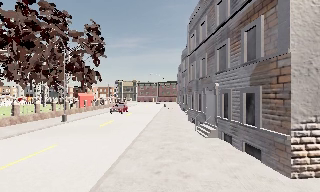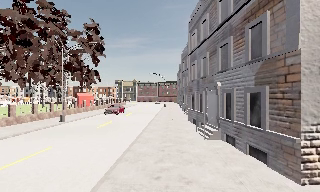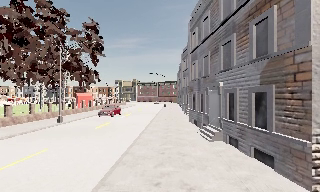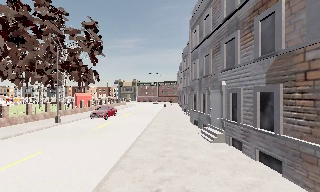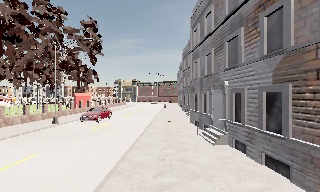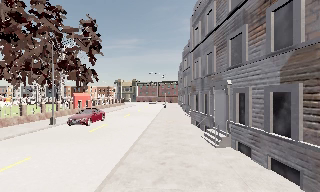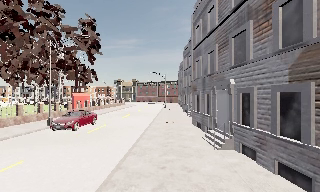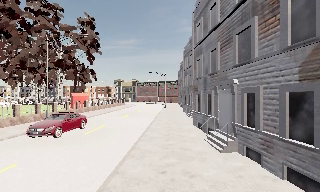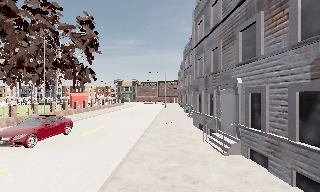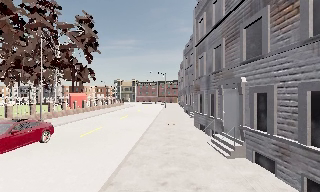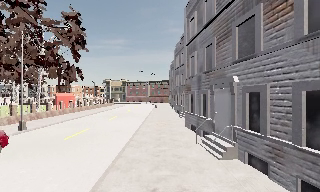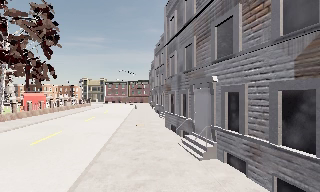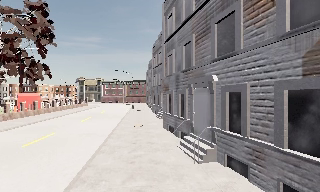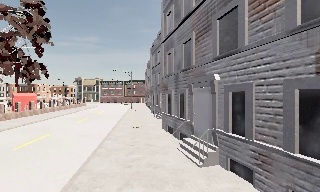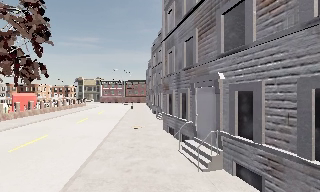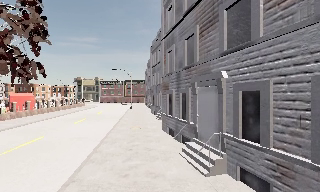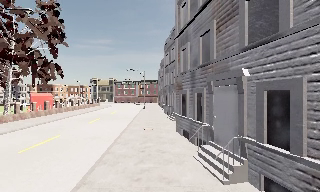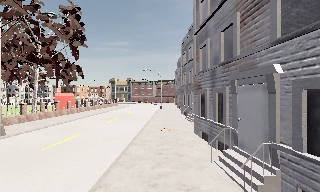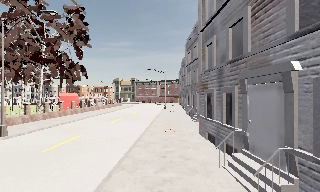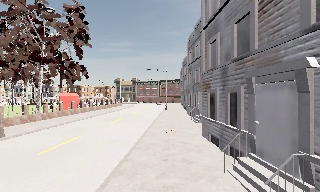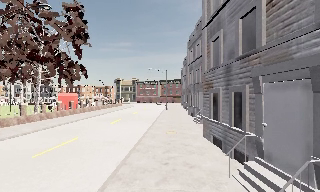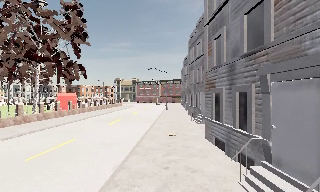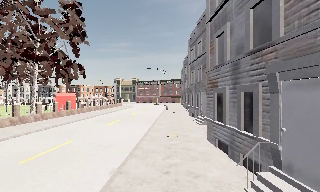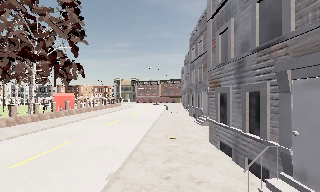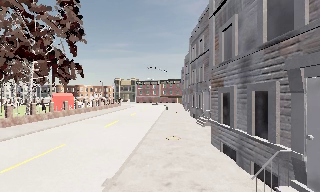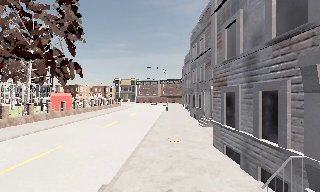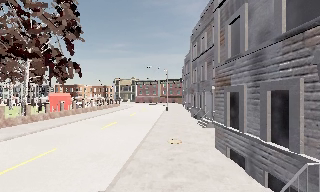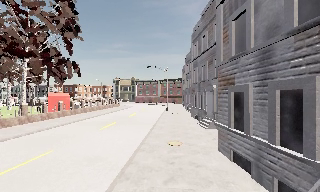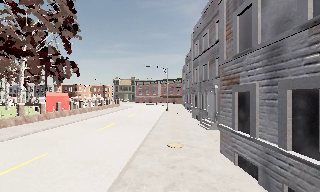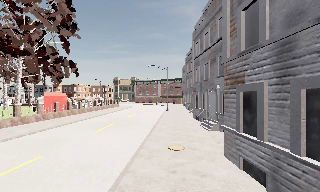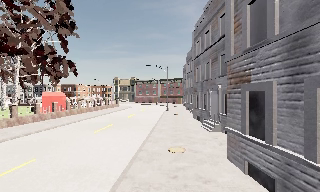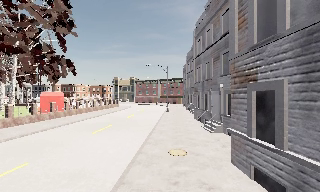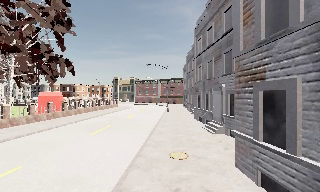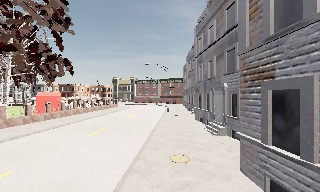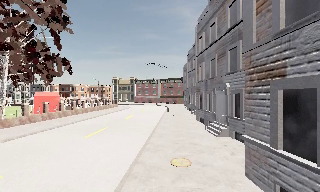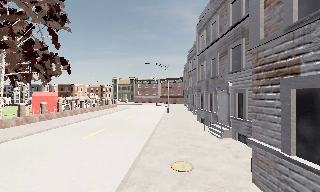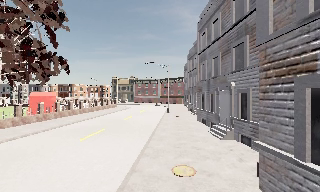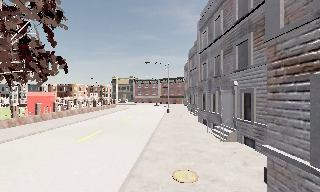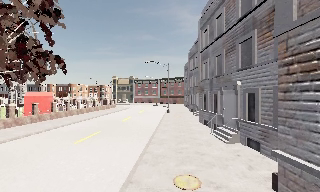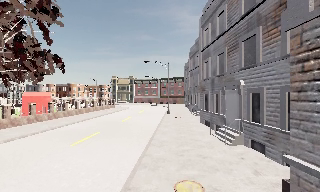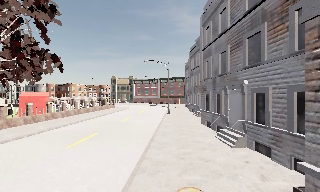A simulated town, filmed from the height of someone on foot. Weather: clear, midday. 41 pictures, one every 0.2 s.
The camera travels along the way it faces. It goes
forward.
0.0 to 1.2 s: The camera travels forward, about 2 m, so what stands in front looms larger.
1.2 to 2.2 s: The camera pans to its right, which is clockwise from overhead, by about 10 degrees. It travels forward, about 1.5 m, so what stands in front looms larger.
2.2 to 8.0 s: The camera swings to its left by about 10 degrees, and the scene slides to the right. It travels forward, about 10 m, so what stands in front looms larger.
The film runs forward here.
